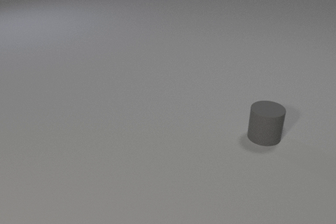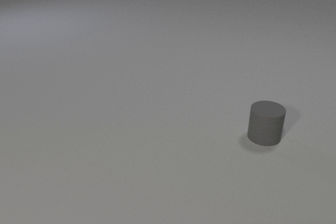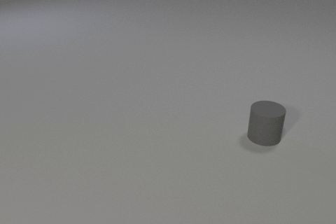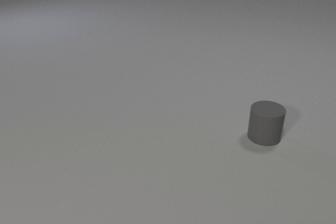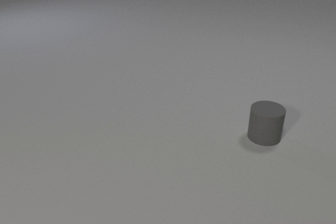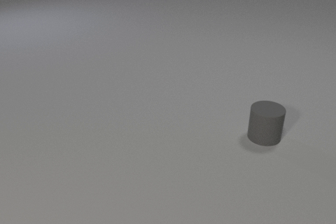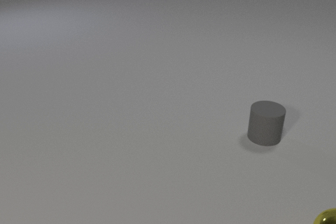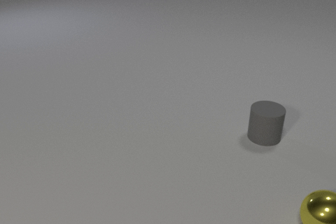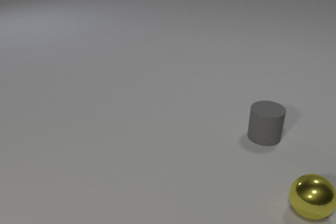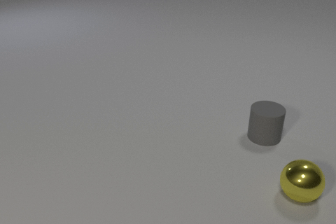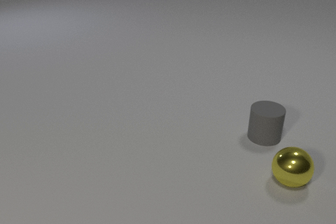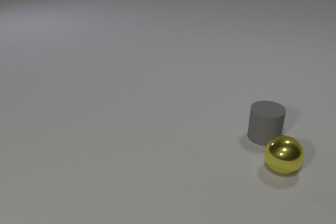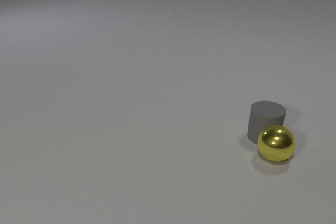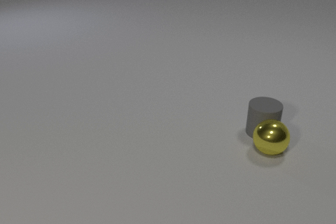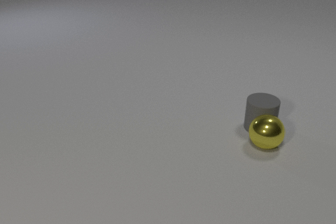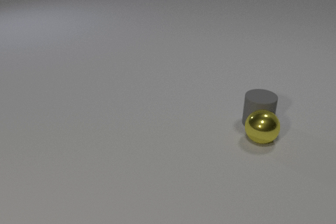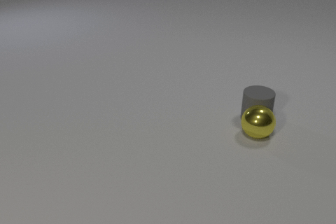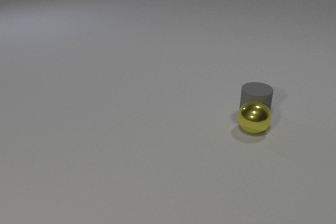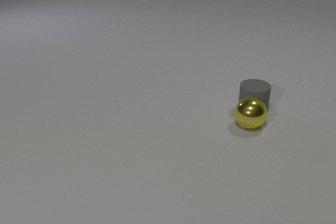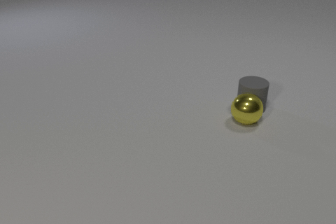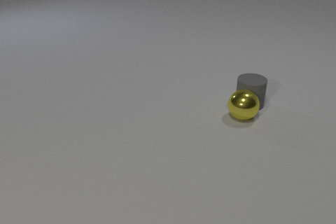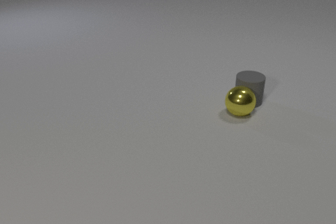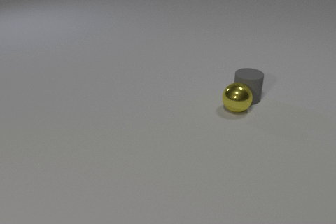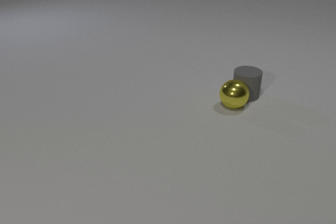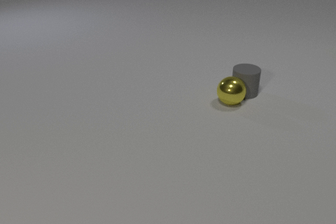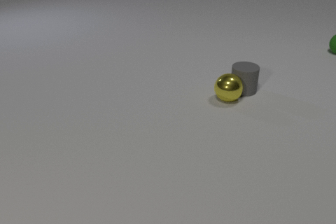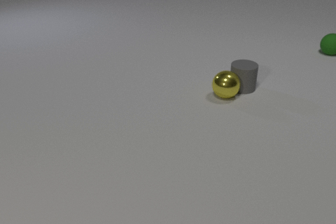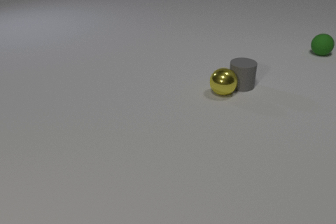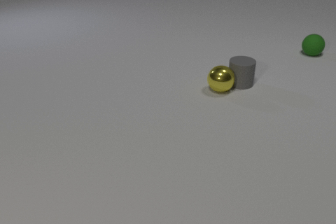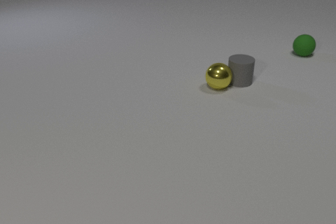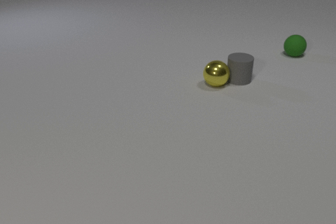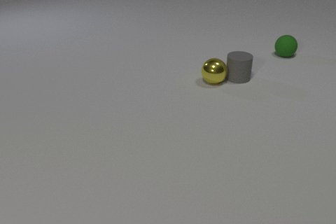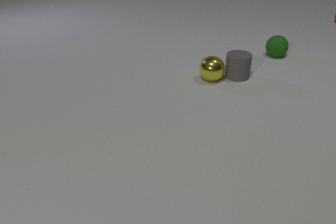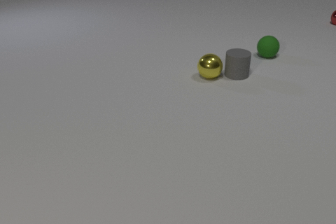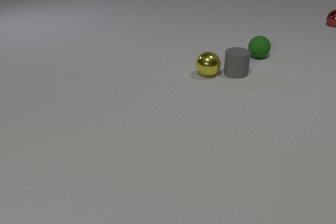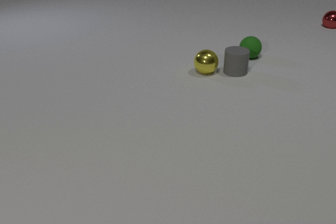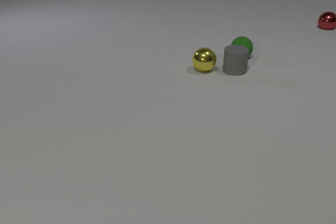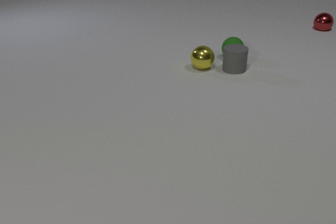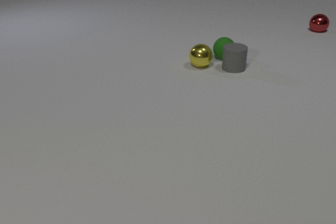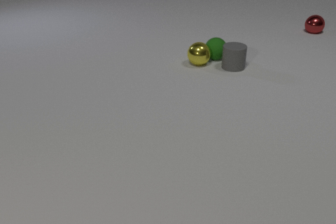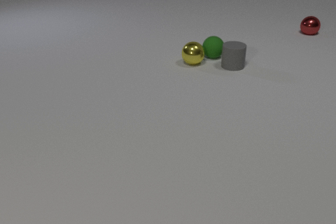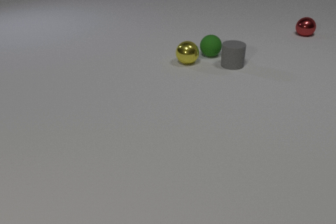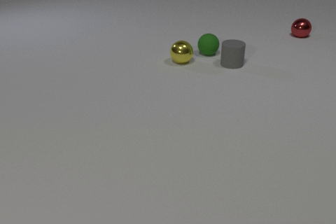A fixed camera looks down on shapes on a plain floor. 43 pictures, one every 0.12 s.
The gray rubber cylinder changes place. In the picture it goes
away from the camera.
The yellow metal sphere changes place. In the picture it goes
away from the camera.
0.00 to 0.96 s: The yellow metal sphere comes in at the bottom edge, rolls away from the camera and to the left.
0.96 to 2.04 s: The yellow metal sphere rolls away from the camera and to the left. The gray rubber cylinder slides away from the camera. The yellow metal sphere and the gray rubber cylinder collide.
2.04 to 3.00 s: The yellow metal sphere rolls away from the camera and to the left. The gray rubber cylinder slides away from the camera. The green rubber sphere comes in at the right edge, rolls to the left.
3.00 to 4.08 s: The yellow metal sphere rolls away from the camera. The gray rubber cylinder slides away from the camera. The red metal sphere comes in at the right edge, rolls toward the camera and to the left. The green rubber sphere rolls to the left and toward the camera.
4.08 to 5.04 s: The yellow metal sphere rolls away from the camera and to the left. The gray rubber cylinder slides away from the camera. The red metal sphere rolls toward the camera and to the left. The green rubber sphere rolls to the left. The yellow metal sphere and the green rubber sphere collide.
What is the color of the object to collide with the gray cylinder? yellow.
How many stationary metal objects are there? 0.
What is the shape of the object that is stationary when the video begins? cylinder.
